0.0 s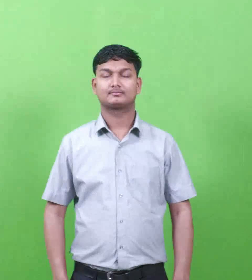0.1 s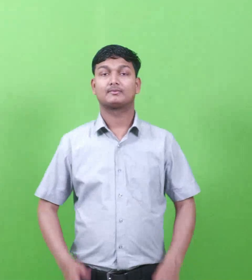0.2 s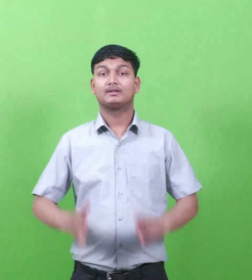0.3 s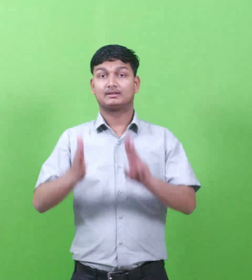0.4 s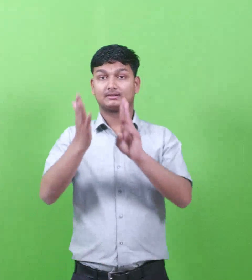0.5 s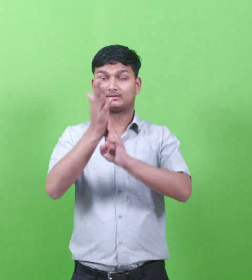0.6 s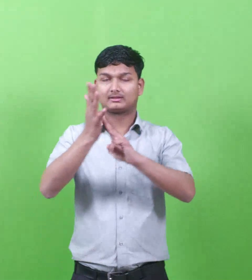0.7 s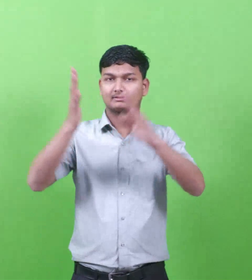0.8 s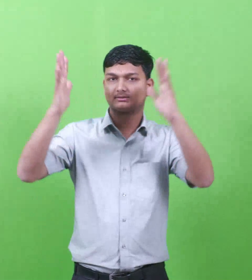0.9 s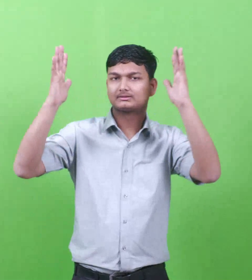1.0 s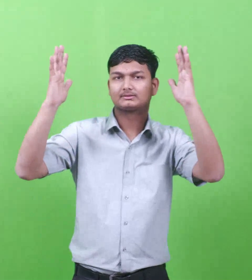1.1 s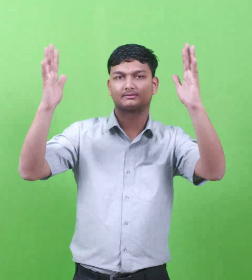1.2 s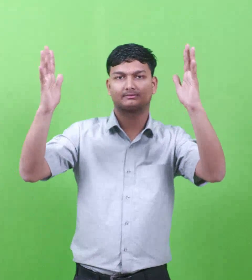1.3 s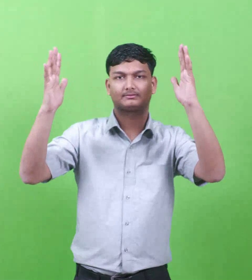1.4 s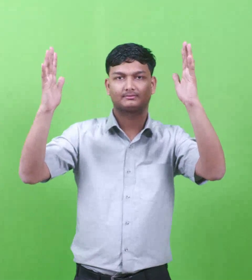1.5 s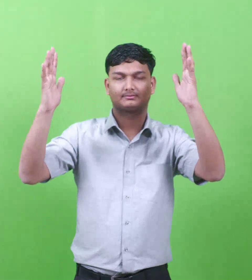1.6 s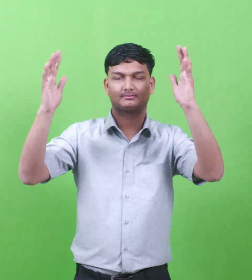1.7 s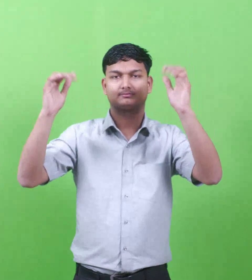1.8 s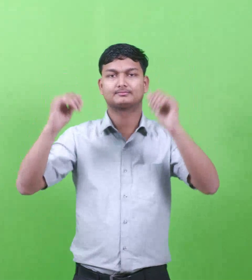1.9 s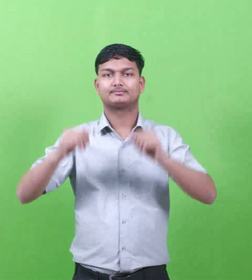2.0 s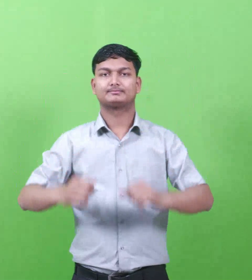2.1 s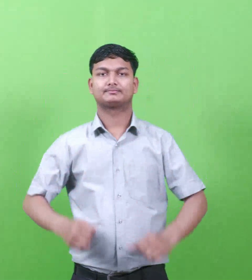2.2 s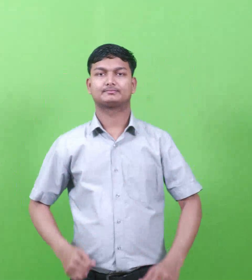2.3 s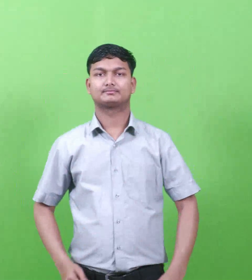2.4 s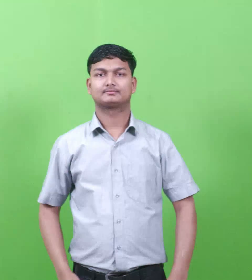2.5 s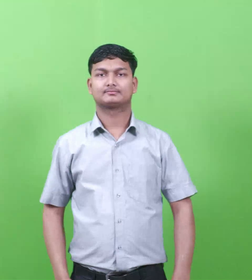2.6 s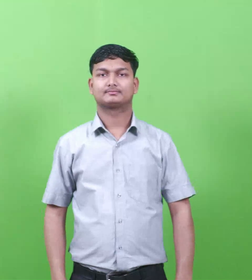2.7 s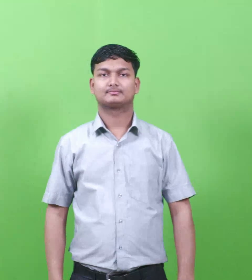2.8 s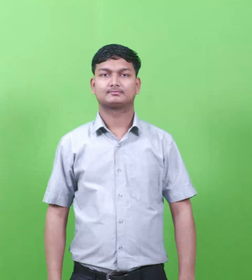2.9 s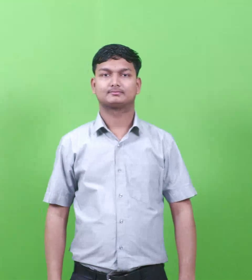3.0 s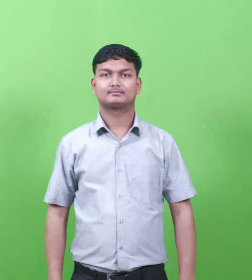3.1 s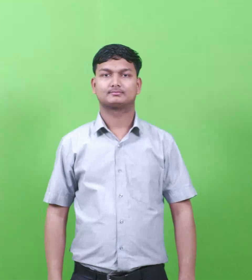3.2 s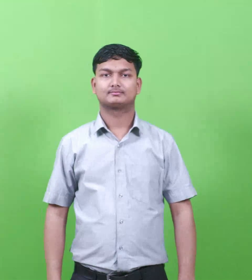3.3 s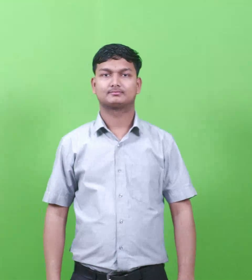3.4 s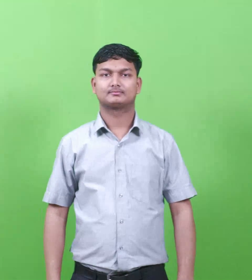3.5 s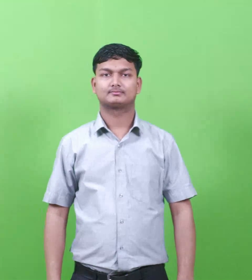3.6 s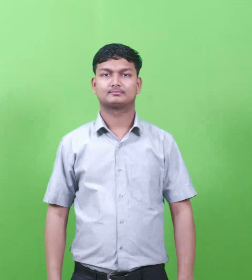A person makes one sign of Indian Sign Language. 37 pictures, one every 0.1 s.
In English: mission
